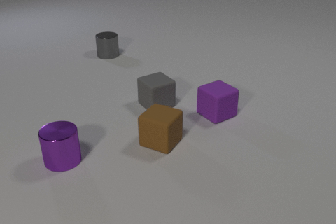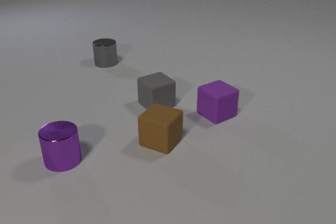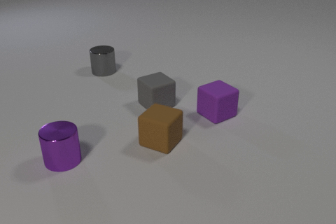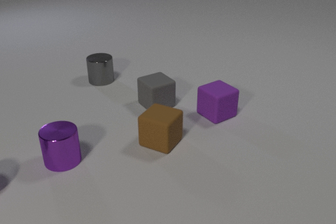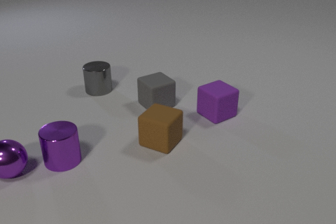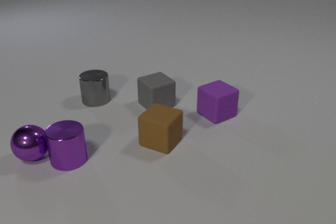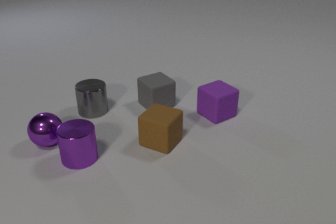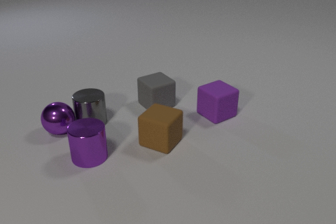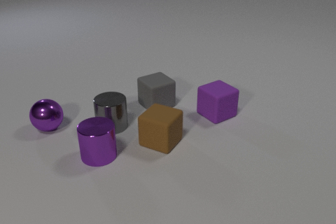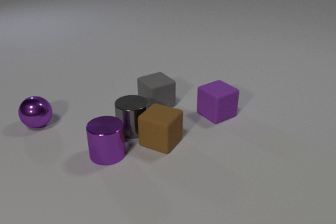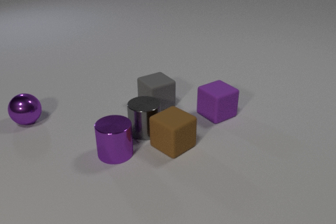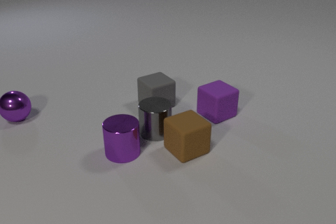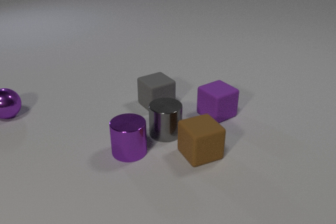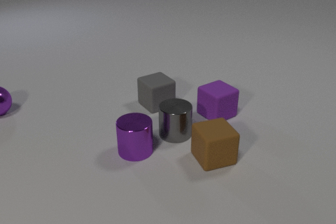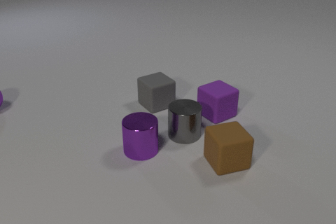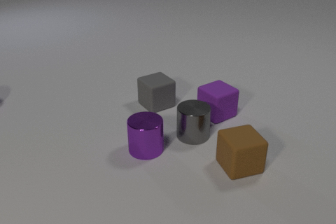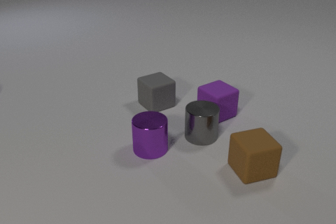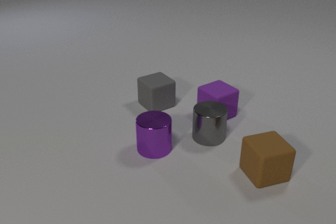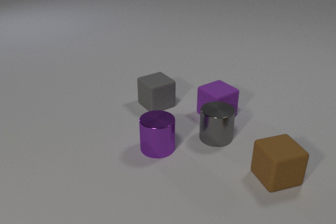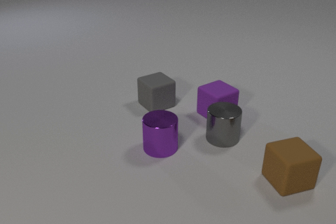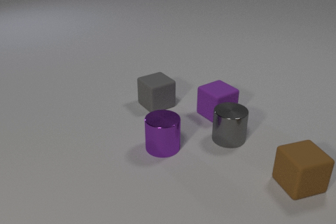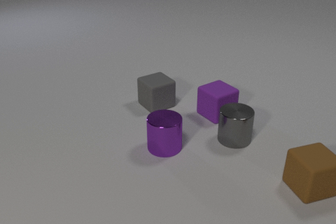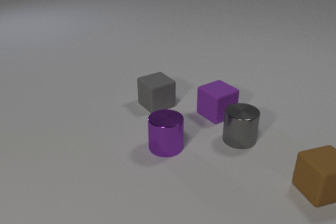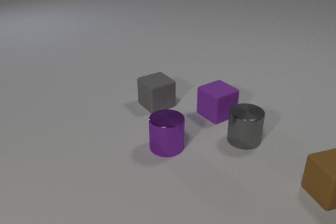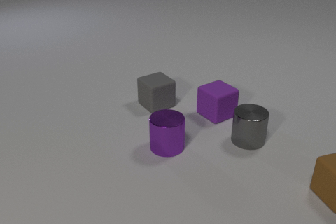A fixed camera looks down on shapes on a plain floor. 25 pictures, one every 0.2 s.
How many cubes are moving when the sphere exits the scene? 1.
Are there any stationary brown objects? no.
What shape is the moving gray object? cylinder.
0.0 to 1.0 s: The purple metal sphere comes in at the left edge, rolls to the right and away from the camera. The gray metal cylinder slides toward the camera. The purple metal sphere and the purple metal cylinder collide.
1.0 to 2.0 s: The purple metal sphere rolls away from the camera. The gray metal cylinder slides toward the camera and to the right. The purple metal cylinder slides to the right. The brown rubber cube slides to the right. The purple metal sphere and the gray metal cylinder collide. The gray metal cylinder and the brown rubber cube collide.
2.0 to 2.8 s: The purple metal sphere rolls away from the camera and to the left. The gray metal cylinder slides to the right. The purple metal cylinder slides to the right. The brown rubber cube slides to the right and toward the camera, spins clockwise seen from above by about 30 degrees, its near face sliding to the left.
2.8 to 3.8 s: The purple metal sphere leaves at the left edge. The gray metal cylinder slides to the right. The purple metal cylinder slides to the right. The brown rubber cube slides to the right.
3.8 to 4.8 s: The gray metal cylinder slides to the right. The brown rubber cube slides to the right.
